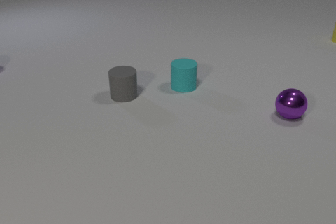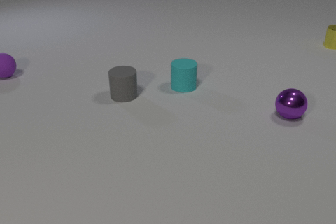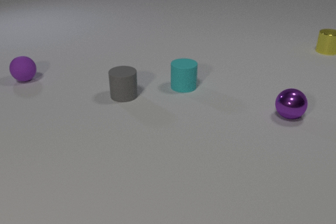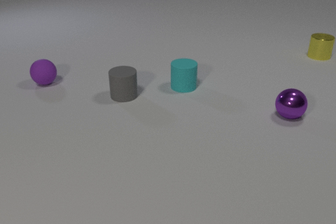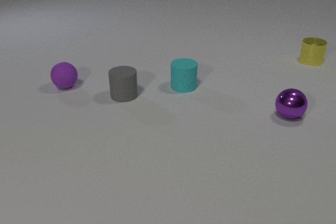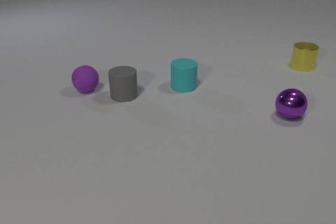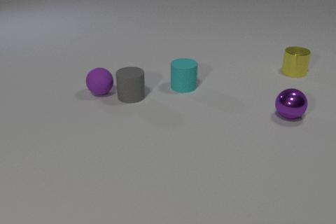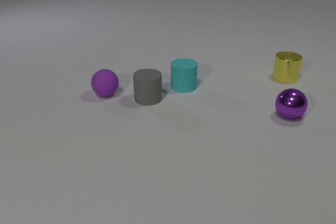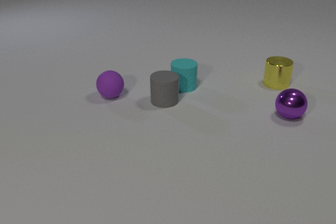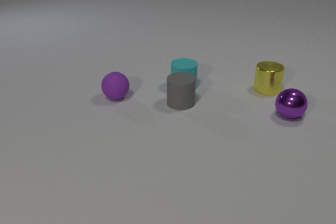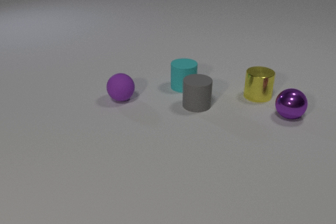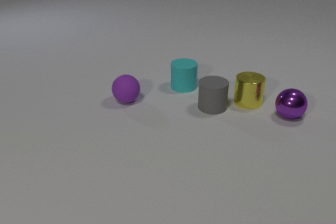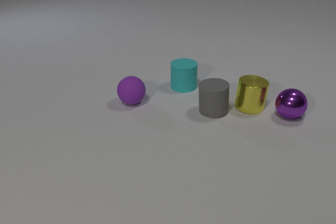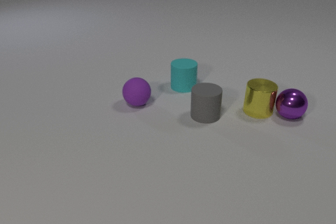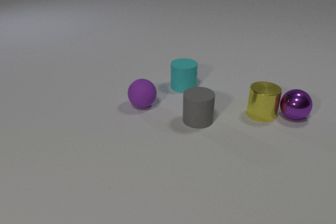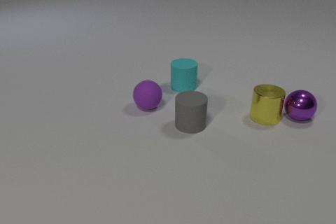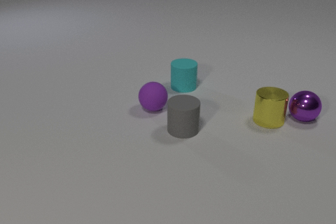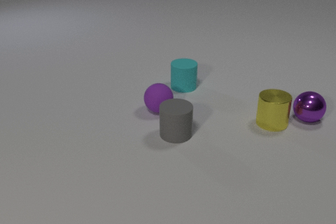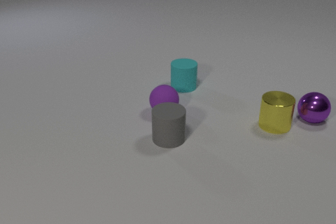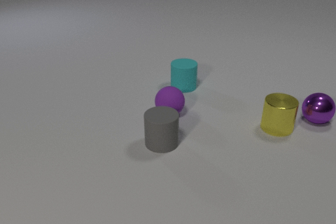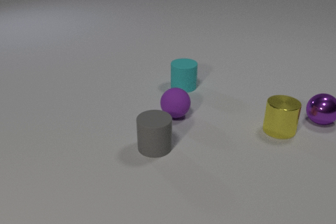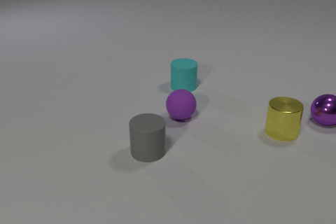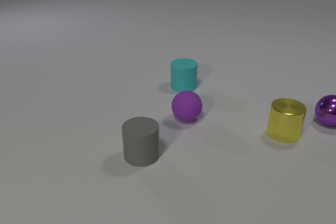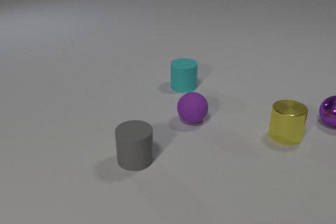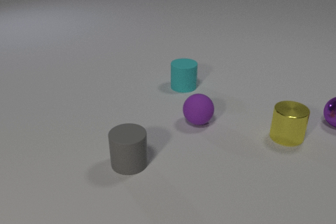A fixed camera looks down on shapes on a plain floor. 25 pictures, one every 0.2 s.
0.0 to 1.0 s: The purple rubber sphere comes in at the left edge, rolls to the right and toward the camera. The yellow metal cylinder slides toward the camera.
1.0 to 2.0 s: The purple rubber sphere rolls to the right and toward the camera. The gray rubber cylinder slides to the right. The yellow metal cylinder slides toward the camera and to the left. The purple rubber sphere and the gray rubber cylinder collide.
2.0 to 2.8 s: The purple rubber sphere rolls to the right and toward the camera. The gray rubber cylinder slides toward the camera. The yellow metal cylinder slides toward the camera. The gray rubber cylinder and the yellow metal cylinder collide. The yellow metal cylinder and the purple metal sphere collide.
2.8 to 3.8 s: The purple rubber sphere rolls to the right and toward the camera. The gray rubber cylinder slides toward the camera and to the left. The yellow metal cylinder slides toward the camera and to the right. The purple metal sphere rolls to the right.
3.8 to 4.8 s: The purple rubber sphere rolls to the right and toward the camera. The gray rubber cylinder slides toward the camera and to the left. The yellow metal cylinder slides toward the camera and to the right. The purple metal sphere rolls to the right.
How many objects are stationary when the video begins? 3.
What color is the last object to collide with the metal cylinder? purple.
How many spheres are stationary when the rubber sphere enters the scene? 1.
